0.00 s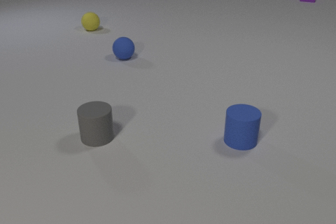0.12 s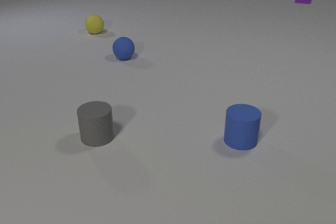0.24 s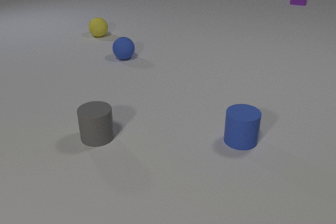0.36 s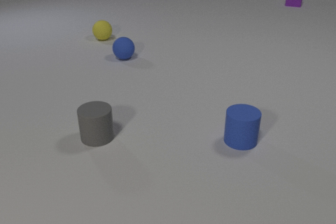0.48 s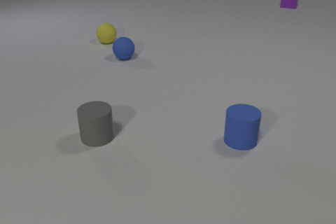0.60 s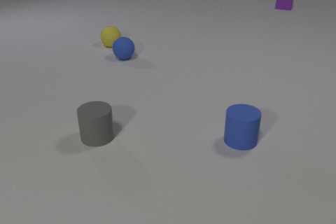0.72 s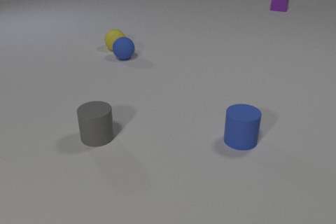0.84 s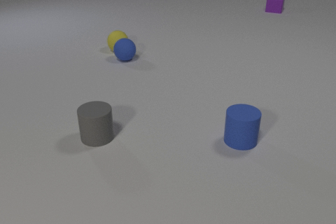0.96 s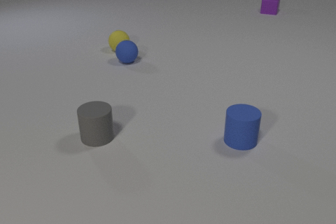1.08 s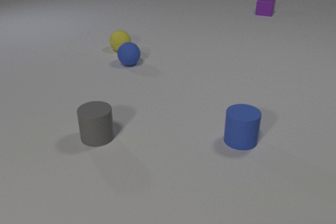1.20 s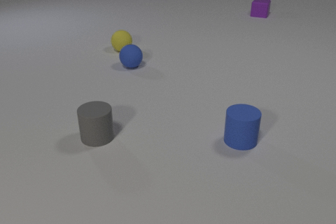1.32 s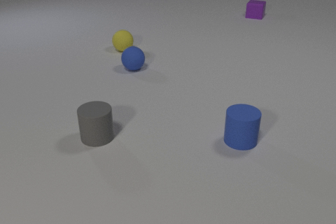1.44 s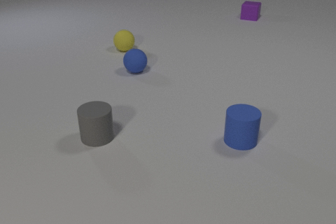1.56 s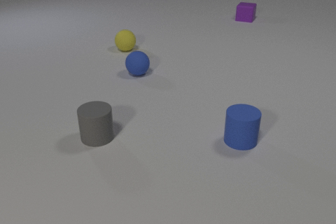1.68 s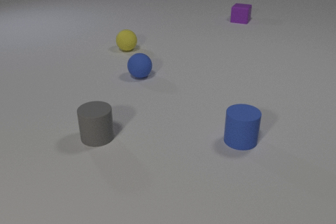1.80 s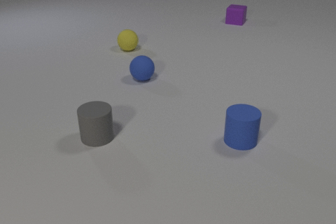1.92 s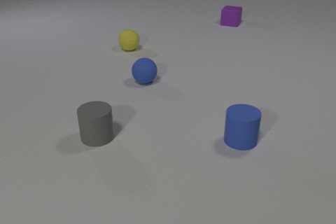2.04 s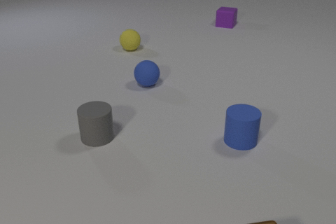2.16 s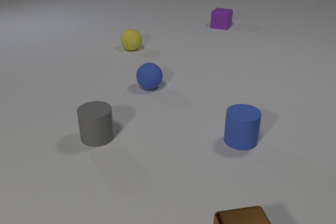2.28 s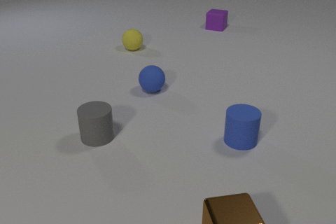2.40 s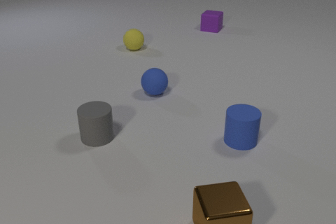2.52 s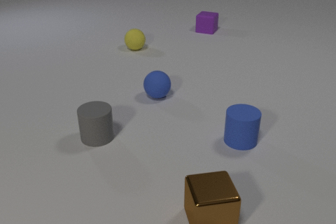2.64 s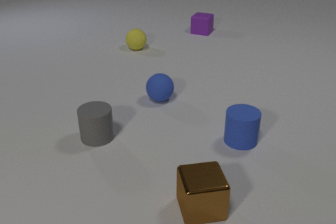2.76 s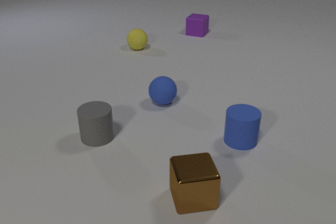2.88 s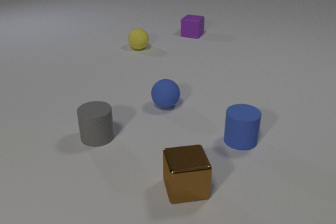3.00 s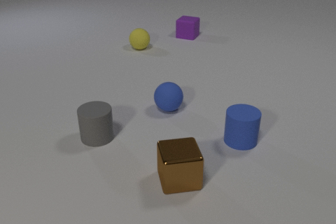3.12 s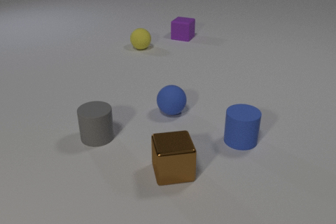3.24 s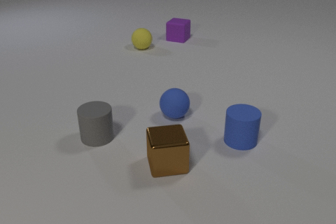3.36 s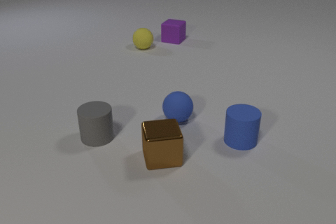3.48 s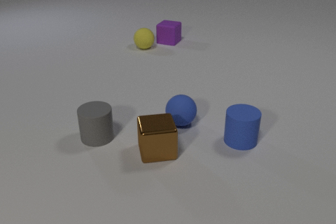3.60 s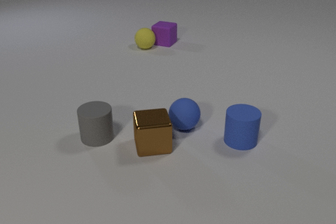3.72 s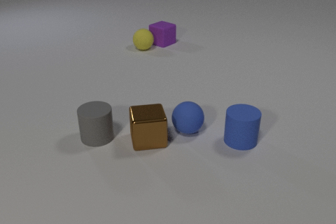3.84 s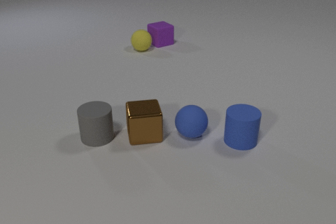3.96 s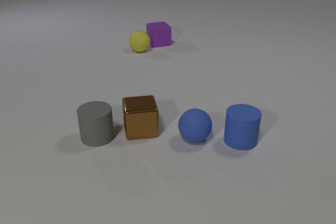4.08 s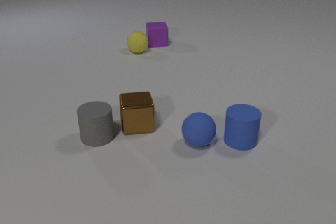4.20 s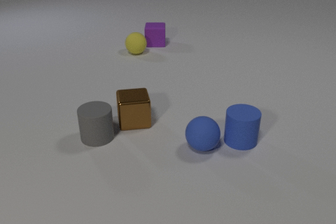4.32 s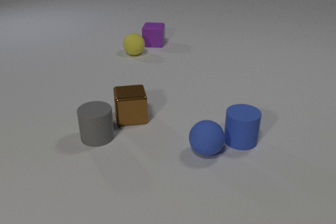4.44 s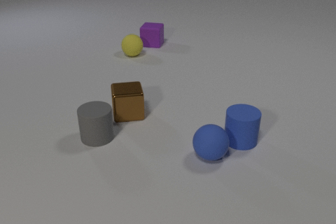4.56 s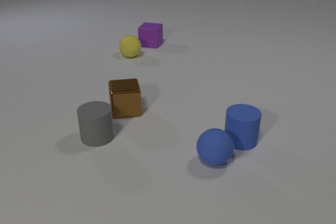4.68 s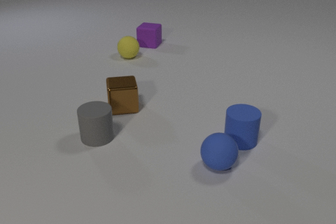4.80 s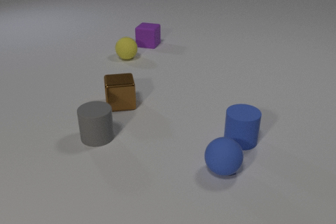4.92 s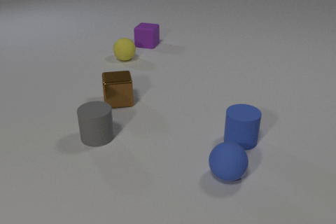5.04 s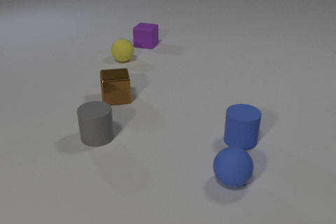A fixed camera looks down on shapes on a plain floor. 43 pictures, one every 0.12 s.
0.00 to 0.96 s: The yellow rubber sphere rolls toward the camera and to the right. The blue rubber sphere rolls toward the camera. The purple rubber cube slides toward the camera and to the left. The yellow rubber sphere and the blue rubber sphere collide.
0.96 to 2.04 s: The yellow rubber sphere rolls to the right. The blue rubber sphere rolls toward the camera. The purple rubber cube slides toward the camera and to the left.
2.04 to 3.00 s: The yellow rubber sphere rolls to the right. The blue rubber sphere rolls toward the camera and to the right. The purple rubber cube slides toward the camera and to the left. The brown metal cube slides away from the camera and to the left.
3.00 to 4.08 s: The yellow rubber sphere rolls toward the camera. The blue rubber sphere rolls toward the camera and to the right. The purple rubber cube slides to the left and toward the camera, spins clockwise seen from above by about 60 degrees, its near face sliding to the left. The brown metal cube slides away from the camera and to the left. The yellow rubber sphere and the purple rubber cube collide.
4.08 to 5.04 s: The yellow rubber sphere rolls toward the camera and to the left. The blue rubber sphere rolls toward the camera and to the right. The purple rubber cube slides to the left, spins clockwise seen from above by about 30 degrees, its near face sliding to the left. The brown metal cube slides away from the camera.
What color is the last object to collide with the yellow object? purple.
How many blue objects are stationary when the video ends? 1.
What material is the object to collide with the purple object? rubber.
